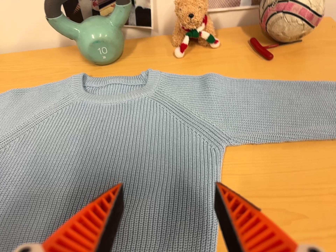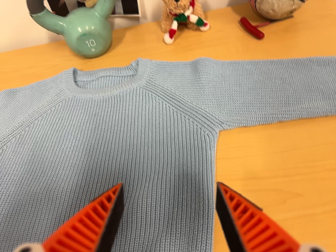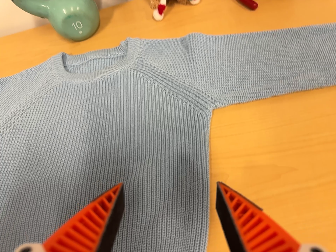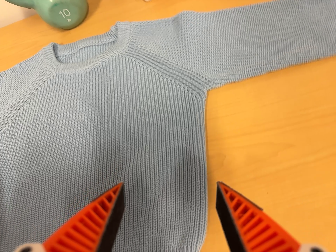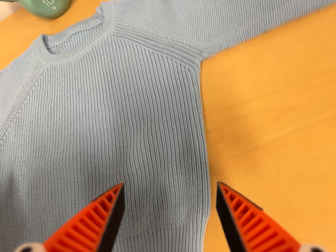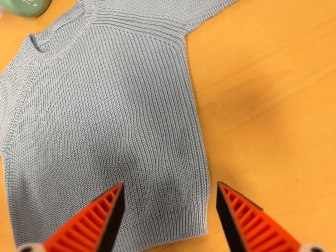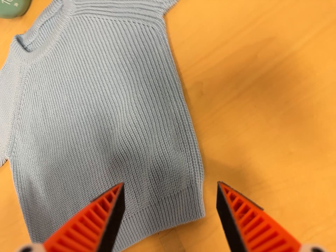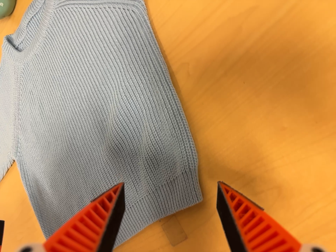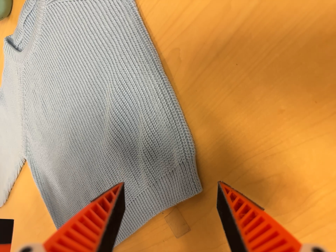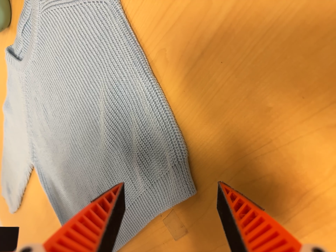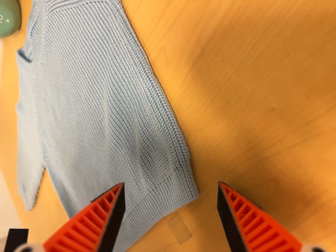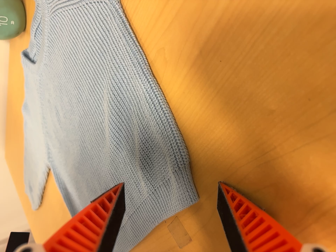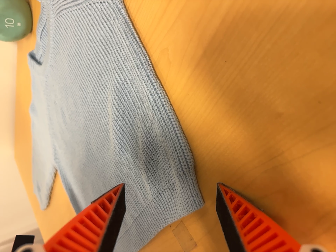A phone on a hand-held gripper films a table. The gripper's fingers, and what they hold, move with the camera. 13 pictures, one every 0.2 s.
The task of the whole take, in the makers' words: fold up.
0.0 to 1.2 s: The camera pans to its left by about 15 degrees. It travels to its right, about 14 cm. Its aim tips toward the bottom of its view by about 25 degrees, and the scene shifts upward. It rolls about its line of sight by about 35 degrees, and the scene rotates counterclockwise.
1.2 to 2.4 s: The camera pans to its left by about 20 degrees. It travels to its right and forward, about 10 cm. It rolls about its line of sight by about 15 degrees, and the scene rotates counterclockwise.
The film runs forward here.
